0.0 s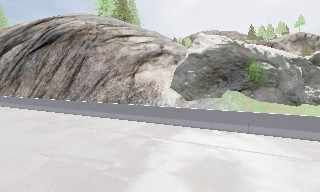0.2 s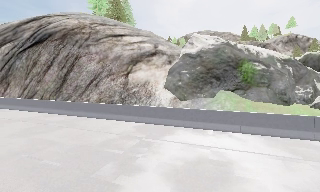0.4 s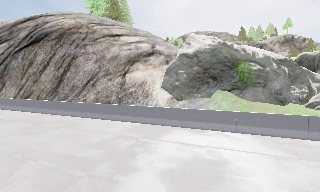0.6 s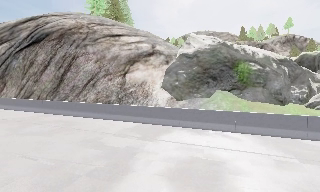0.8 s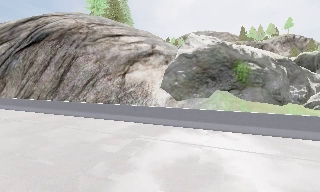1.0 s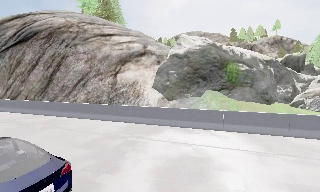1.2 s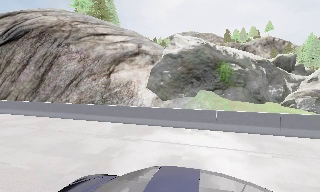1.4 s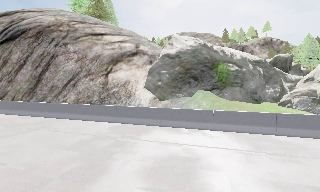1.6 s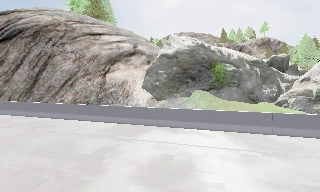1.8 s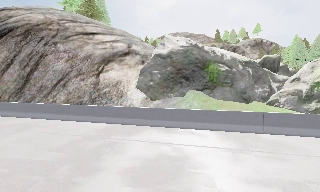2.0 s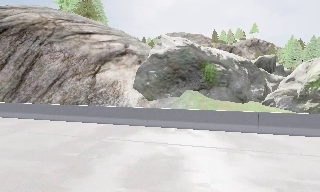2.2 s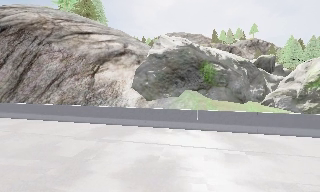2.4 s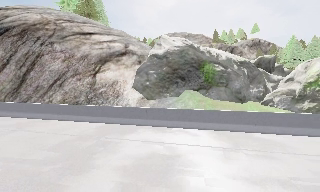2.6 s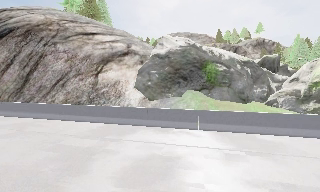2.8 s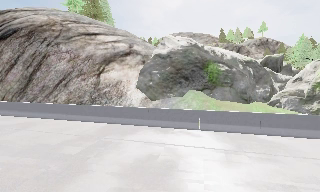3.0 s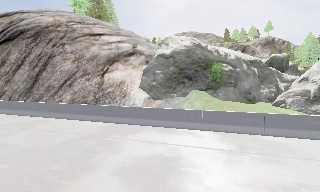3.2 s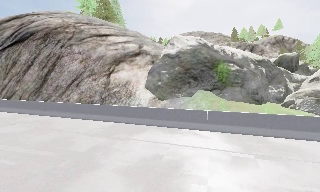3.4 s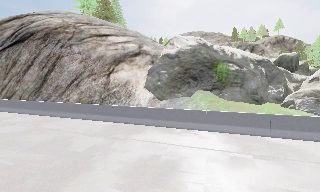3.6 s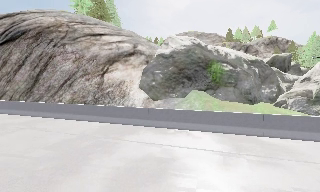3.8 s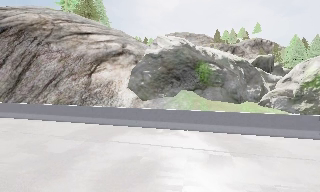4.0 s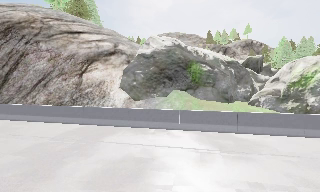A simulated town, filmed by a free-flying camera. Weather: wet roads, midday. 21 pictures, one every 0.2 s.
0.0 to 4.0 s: The camera pans to its right, which is clockwise from overhead, by about 10 degrees. It travels to its right, about 2 m, so close, fixed things drift to the left.
The film runs backward here.
